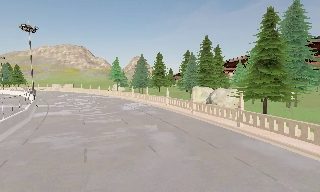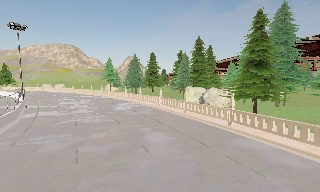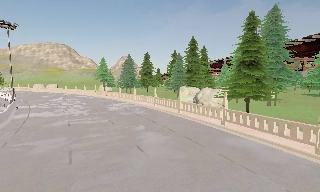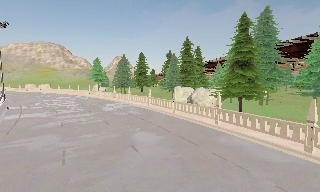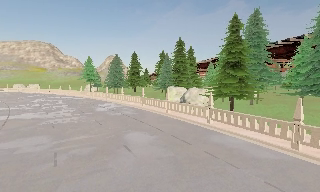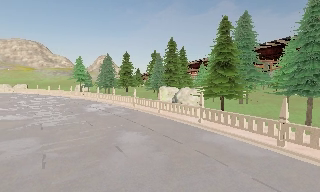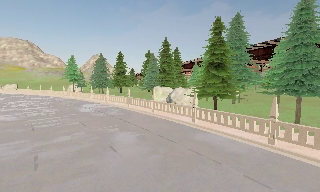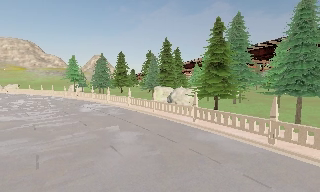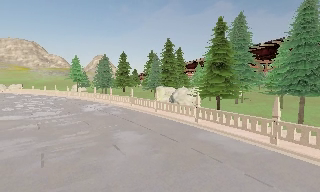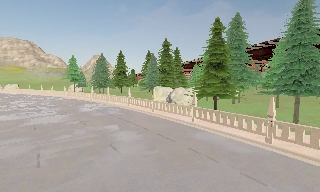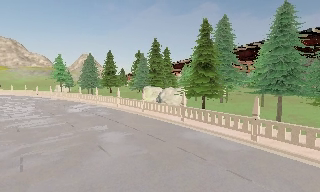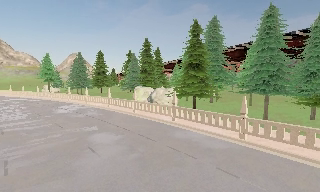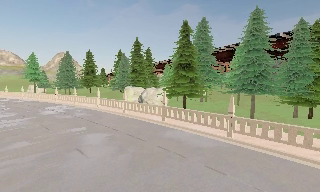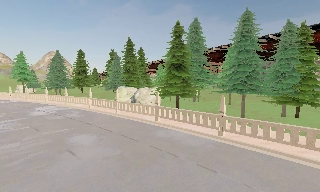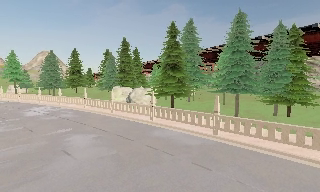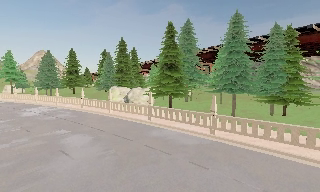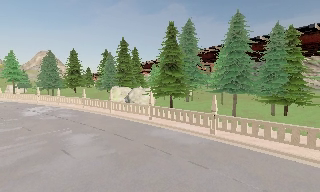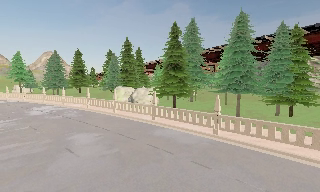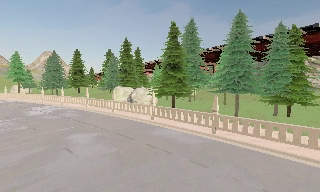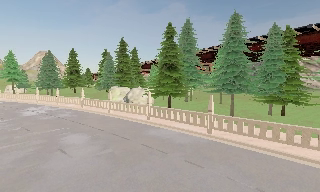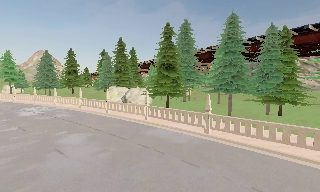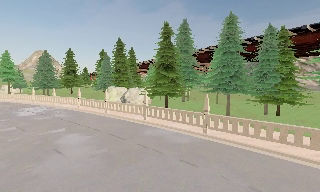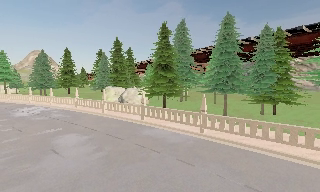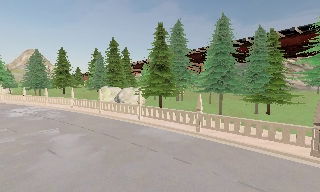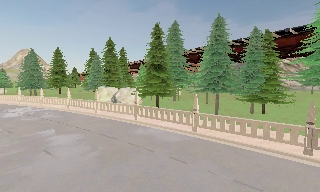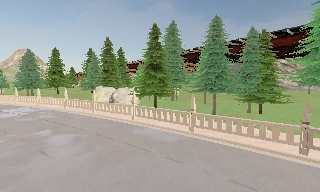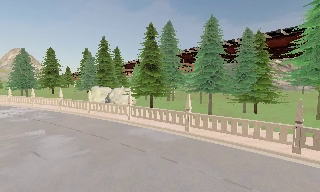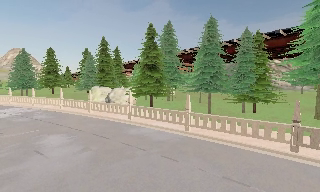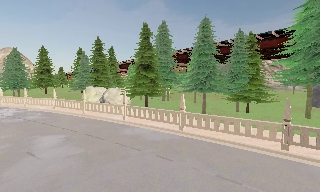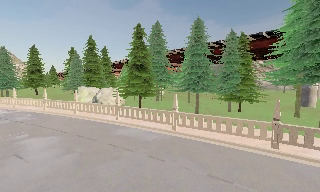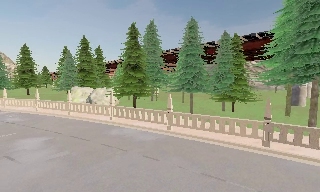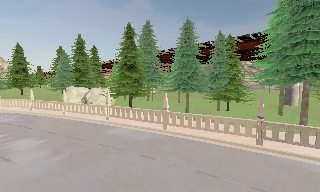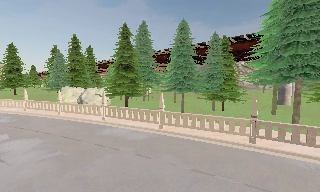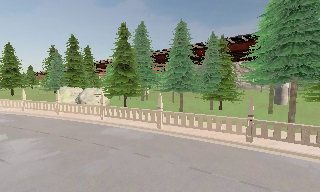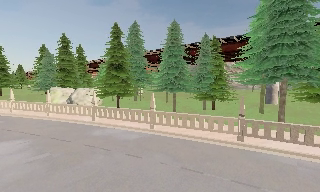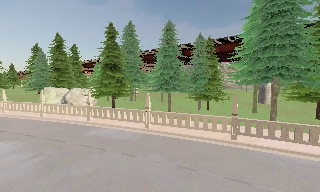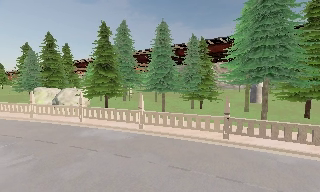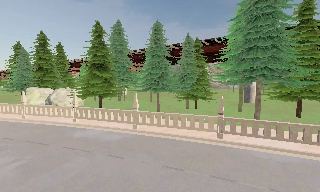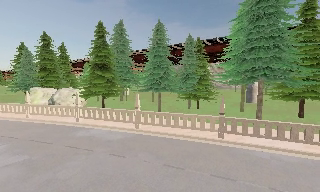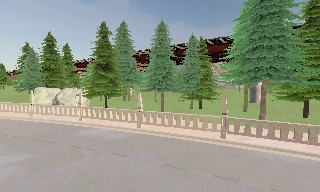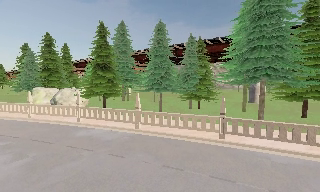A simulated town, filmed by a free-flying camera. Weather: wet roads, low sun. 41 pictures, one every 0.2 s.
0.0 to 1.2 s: The camera pans to its right, which is clockwise from overhead, by about 15 degrees.
1.2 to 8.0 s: The camera pans to its right, which is clockwise from overhead, by about 35 degrees. It travels to its right and backward, about 2 m, so close, fixed things drift to the left.
The film runs backward here.
